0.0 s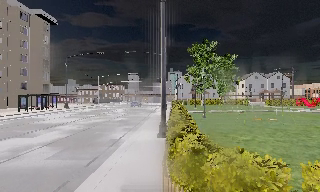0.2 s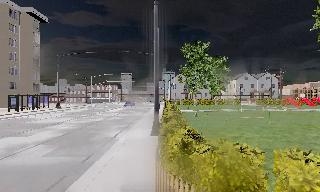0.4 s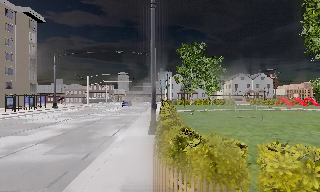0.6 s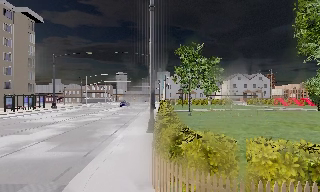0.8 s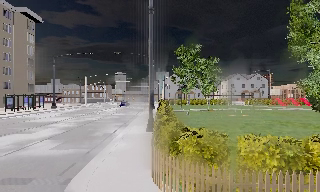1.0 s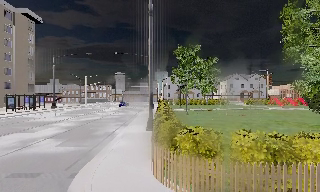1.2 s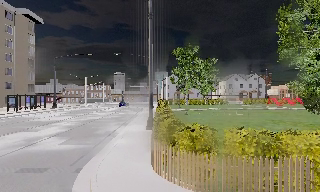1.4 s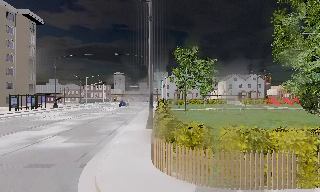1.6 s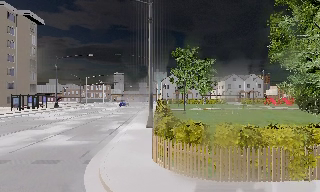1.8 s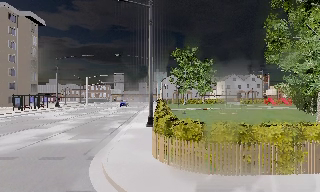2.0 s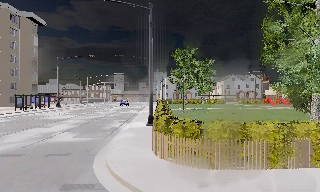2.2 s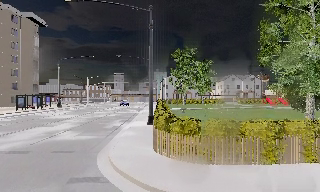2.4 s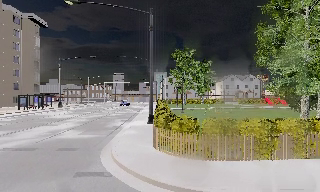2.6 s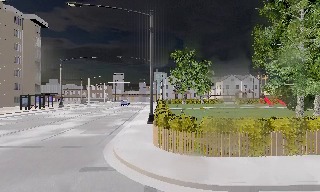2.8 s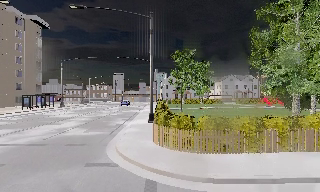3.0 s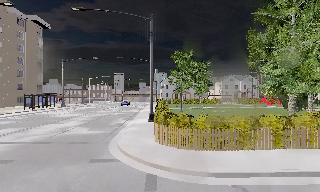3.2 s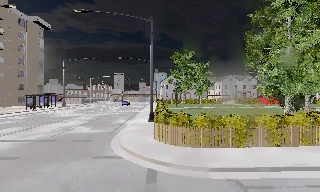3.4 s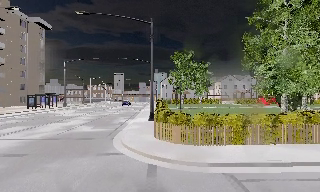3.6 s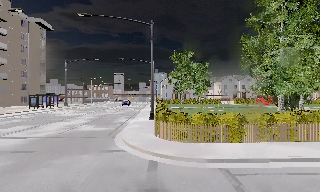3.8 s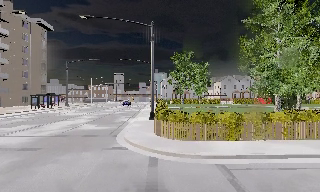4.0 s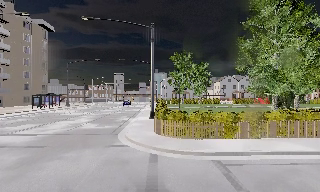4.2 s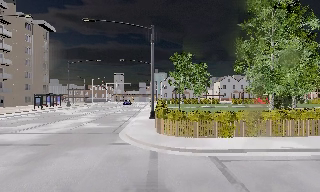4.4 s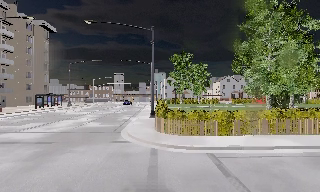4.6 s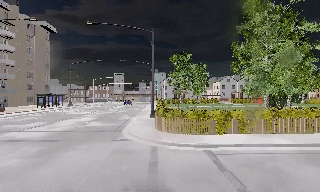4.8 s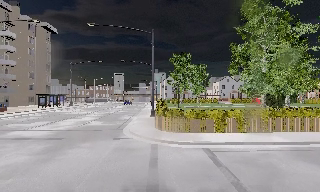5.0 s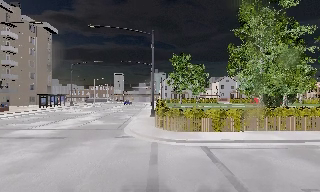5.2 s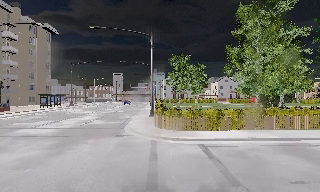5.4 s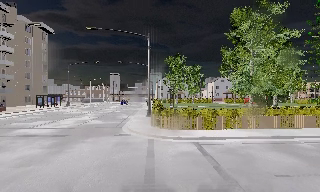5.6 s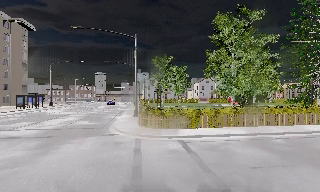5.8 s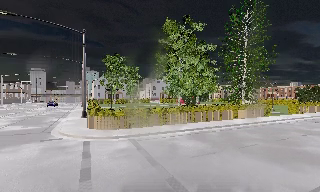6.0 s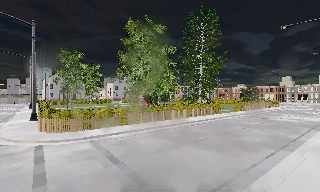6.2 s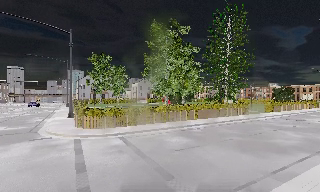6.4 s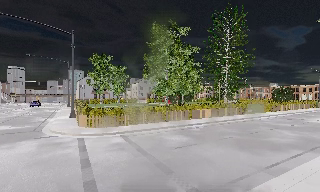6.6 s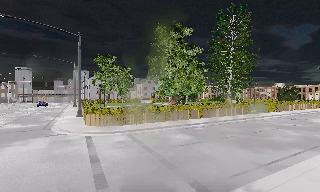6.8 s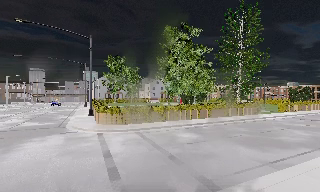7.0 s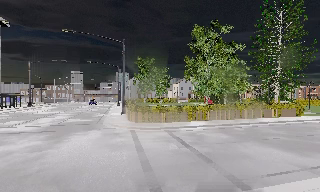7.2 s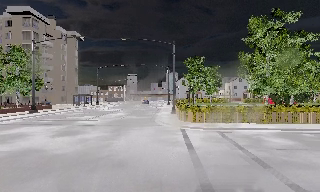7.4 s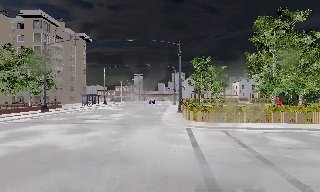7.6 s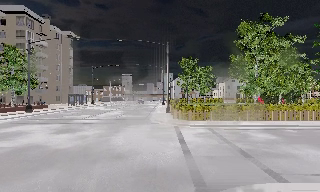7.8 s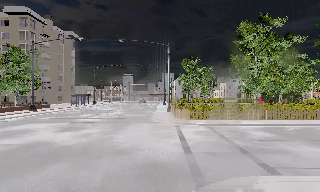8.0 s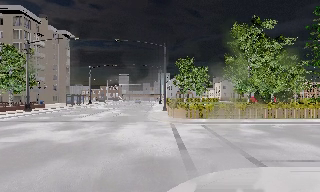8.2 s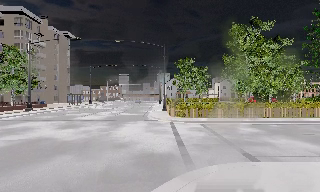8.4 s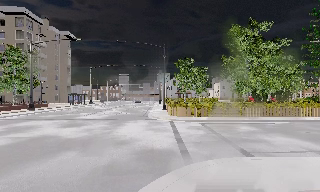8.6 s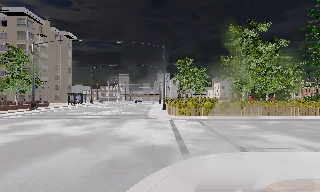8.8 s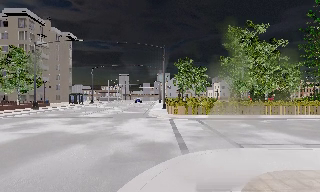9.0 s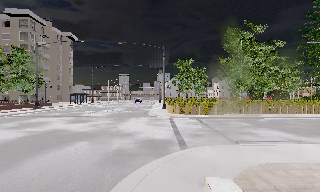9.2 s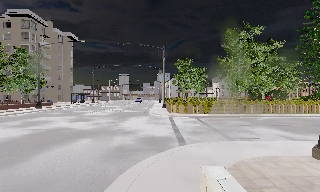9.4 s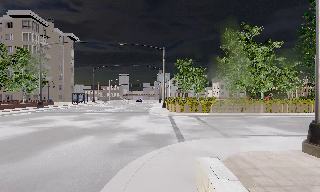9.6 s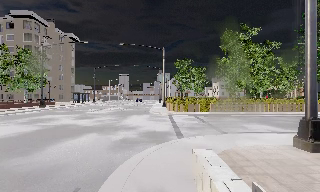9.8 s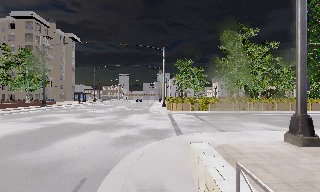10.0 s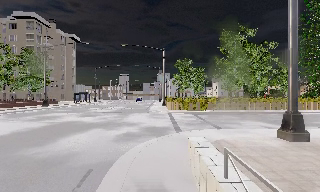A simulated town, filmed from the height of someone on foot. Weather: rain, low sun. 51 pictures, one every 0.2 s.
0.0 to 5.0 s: The camera travels backward, about 9 m, so what stands in front gets smaller.
5.0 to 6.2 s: The scene slides to the left, as the camera pans about 30 degrees to its right. It travels backward, about 2 m, so what stands in front gets smaller.
6.2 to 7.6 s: The scene slides to the right, as the camera pans about 30 degrees to its left. It travels backward, about 2.5 m.
7.6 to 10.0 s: The camera travels backward, about 4.5 m, so what stands in front gets smaller.
The film runs backward here.
